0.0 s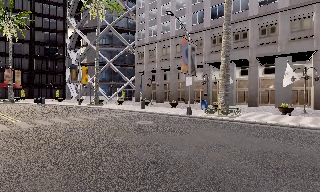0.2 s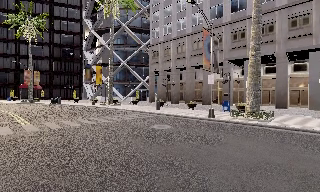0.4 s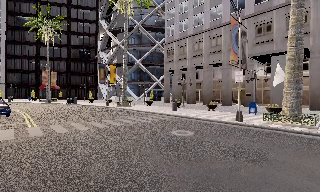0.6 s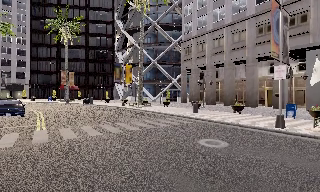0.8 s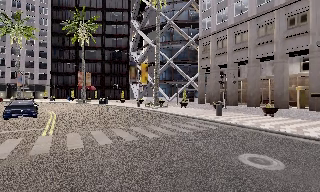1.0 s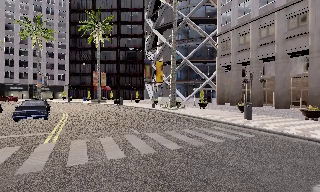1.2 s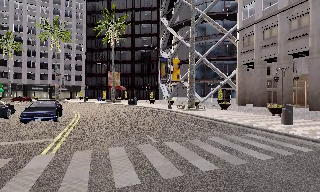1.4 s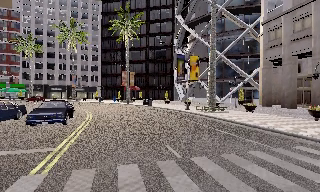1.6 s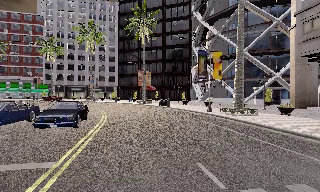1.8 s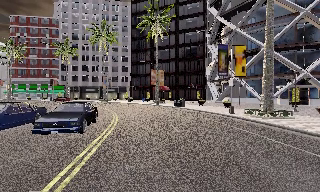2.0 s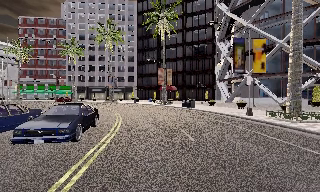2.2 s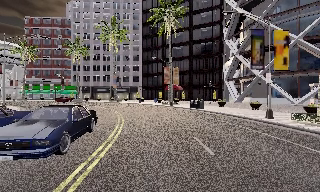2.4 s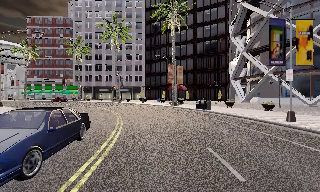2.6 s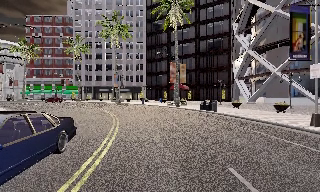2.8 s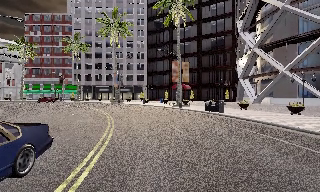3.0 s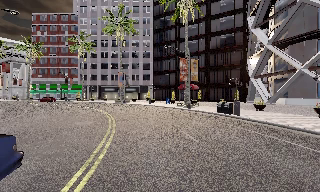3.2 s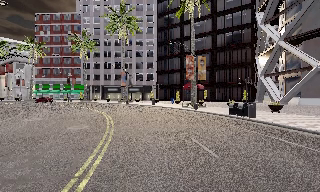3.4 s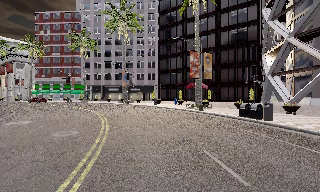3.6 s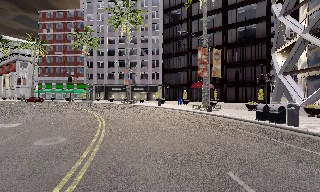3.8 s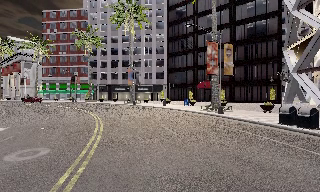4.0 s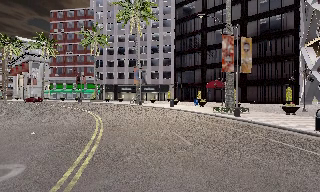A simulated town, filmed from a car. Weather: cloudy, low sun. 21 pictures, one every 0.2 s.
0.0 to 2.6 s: The scene slides to the right, as the camera pans about 50 degrees to its left. It travels forward, about 19 m.
2.6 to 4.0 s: The camera travels forward, about 10 m, so what stands in front looms larger.
The film runs forward here.
